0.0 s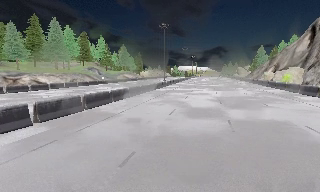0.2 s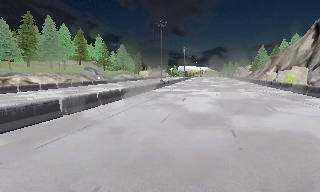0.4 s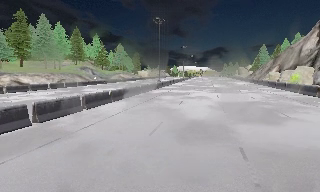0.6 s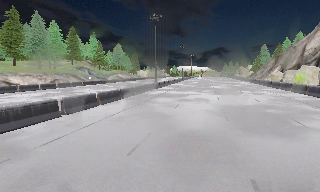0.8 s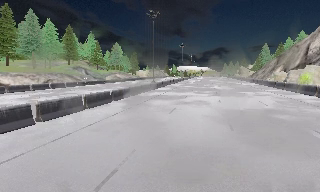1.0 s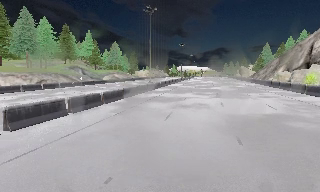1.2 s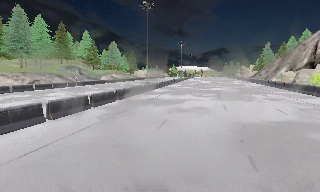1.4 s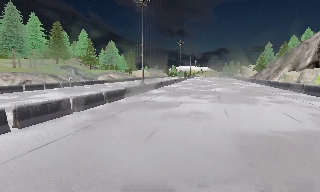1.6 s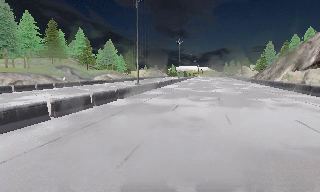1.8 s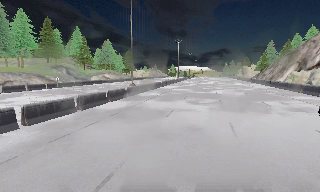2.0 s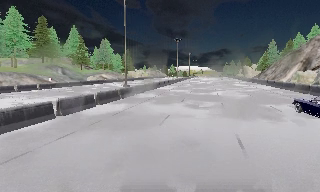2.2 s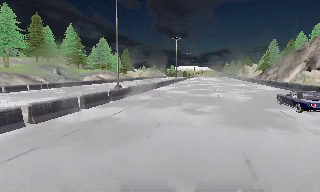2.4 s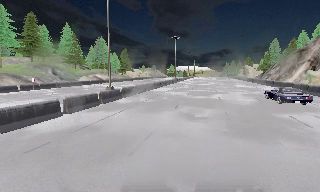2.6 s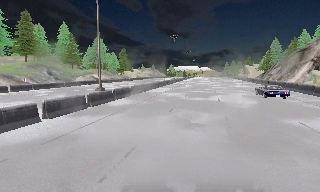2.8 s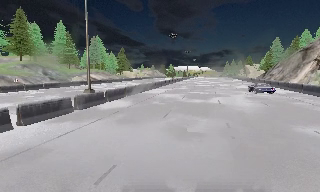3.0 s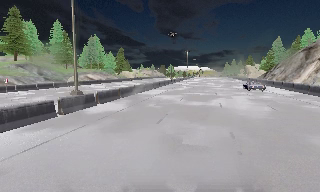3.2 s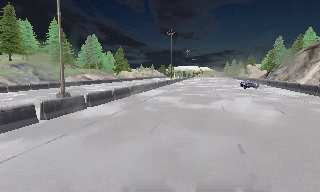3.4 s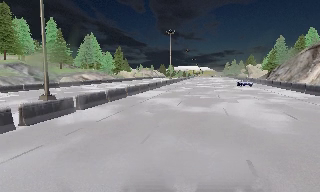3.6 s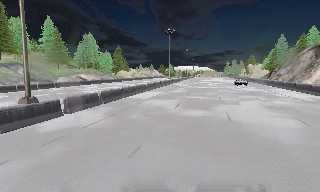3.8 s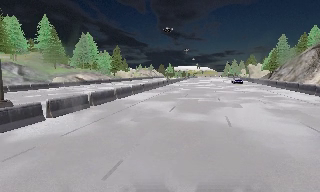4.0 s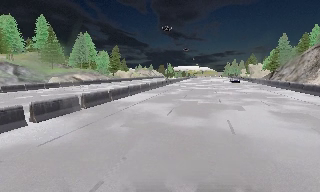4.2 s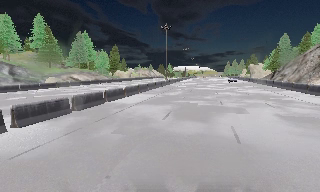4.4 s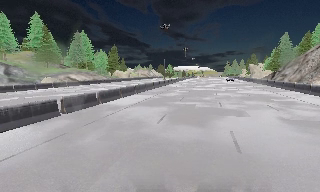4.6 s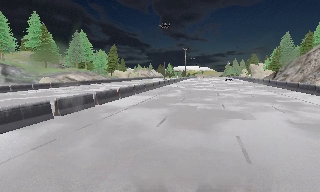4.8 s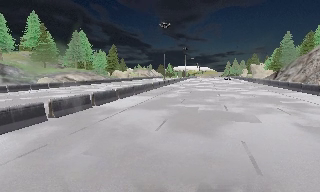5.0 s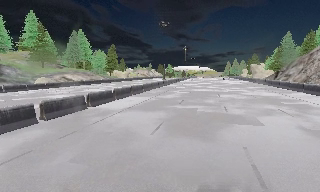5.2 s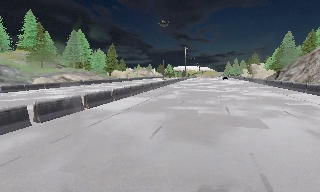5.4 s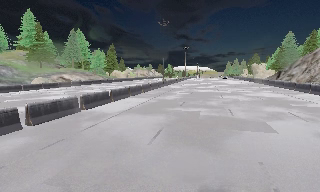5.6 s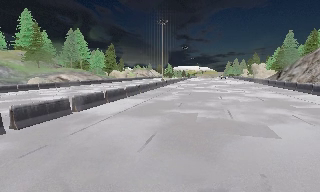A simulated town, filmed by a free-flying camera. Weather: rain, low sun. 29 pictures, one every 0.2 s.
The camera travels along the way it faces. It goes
forward.
0.0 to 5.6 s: The camera travels forward, about 35 m, so what stands in front looms larger. It loses speed.
The film runs forward here.
